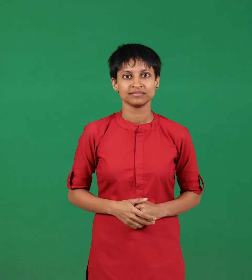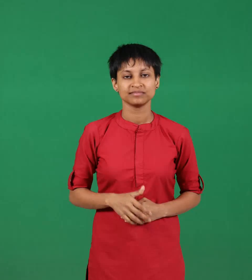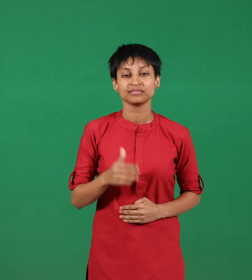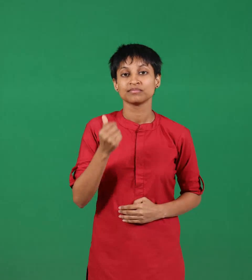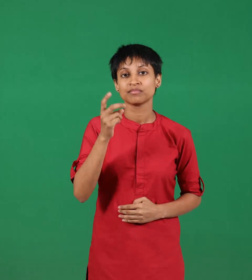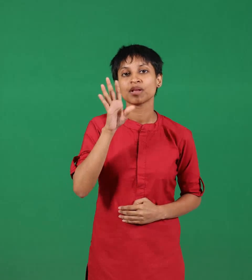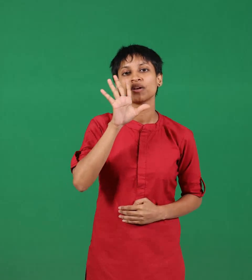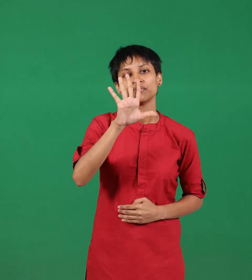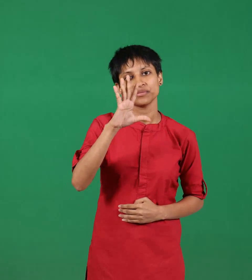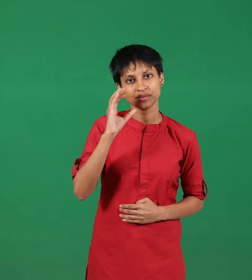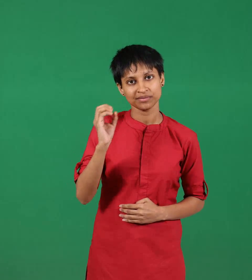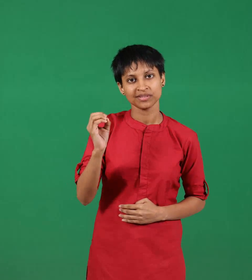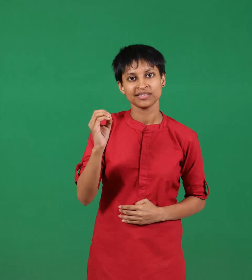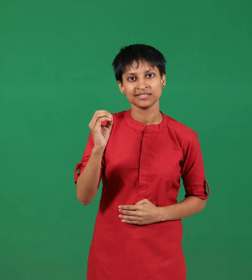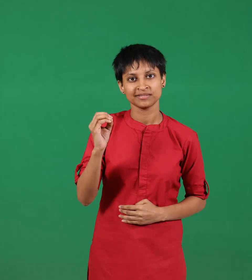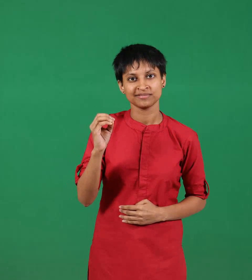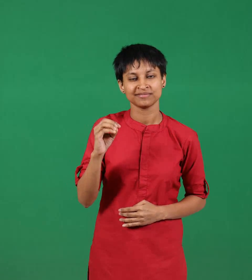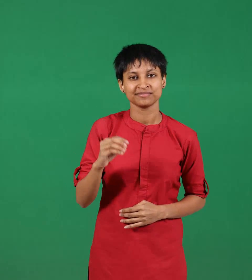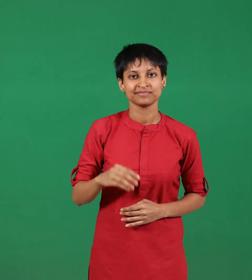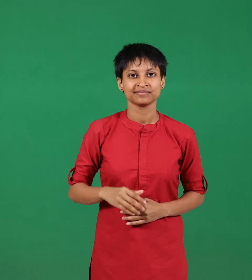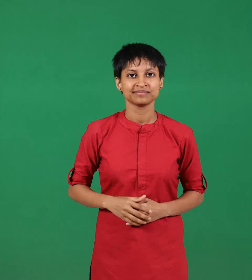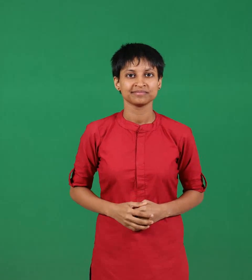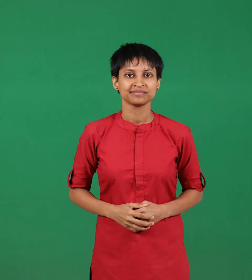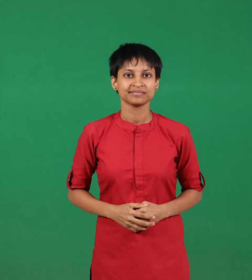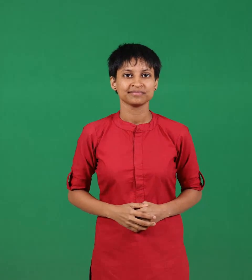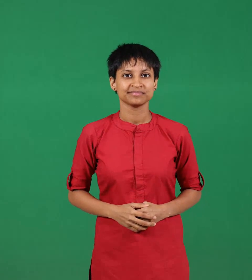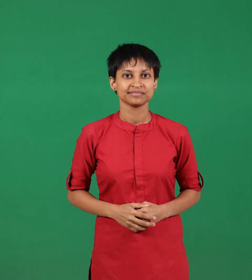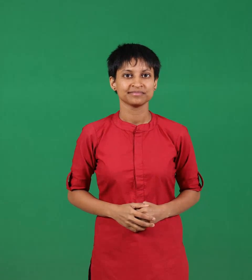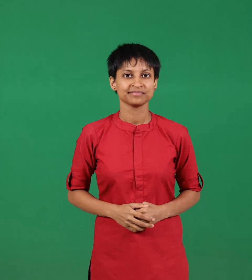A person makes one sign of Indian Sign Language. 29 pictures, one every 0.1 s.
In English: fifty
